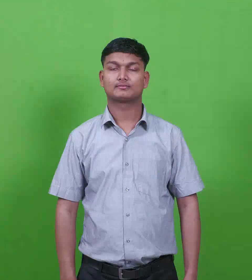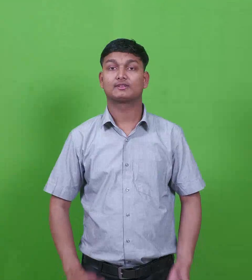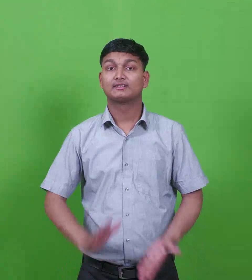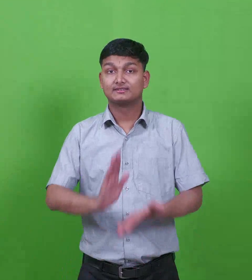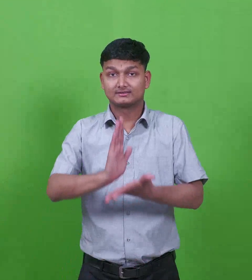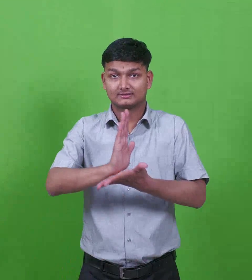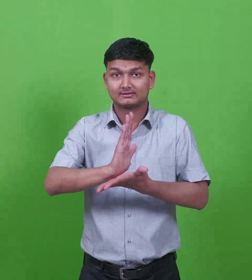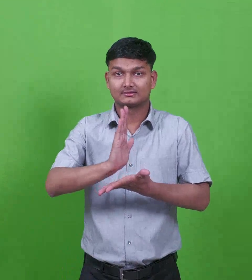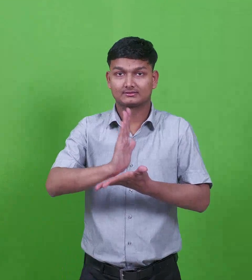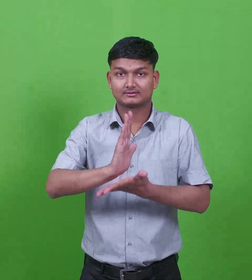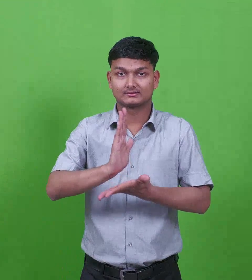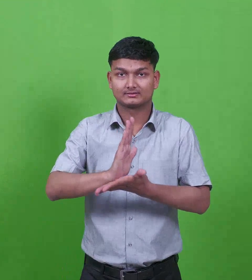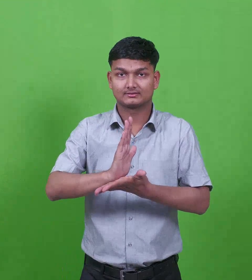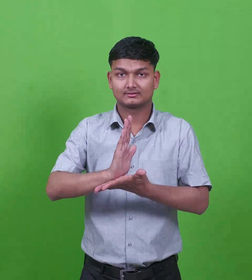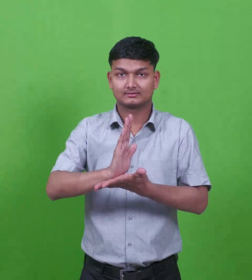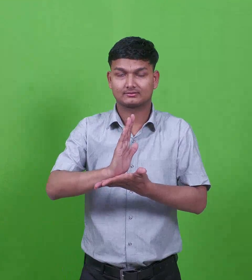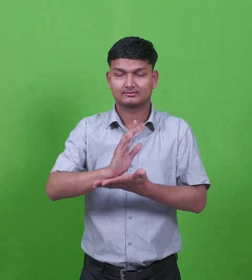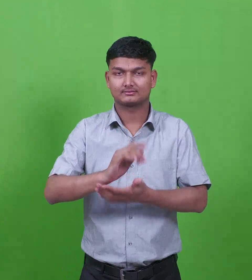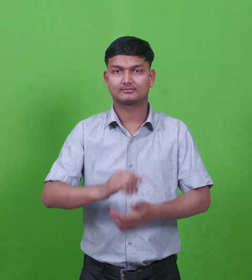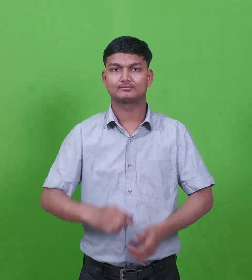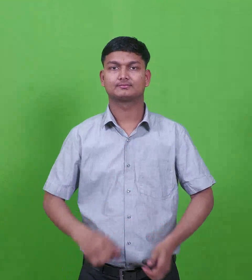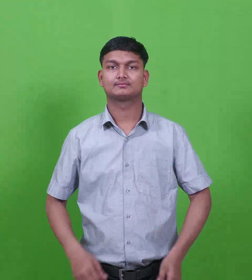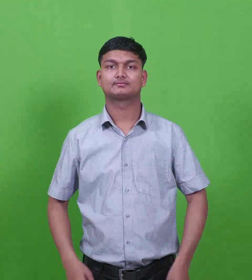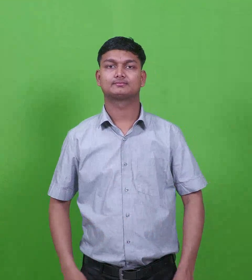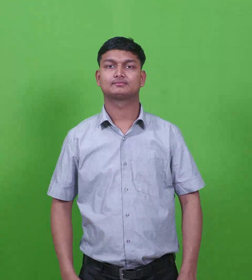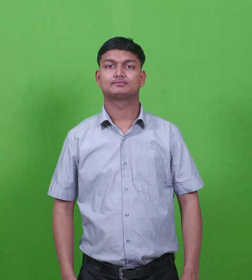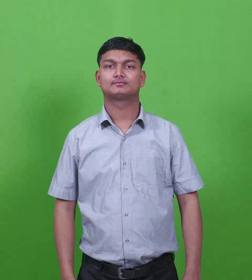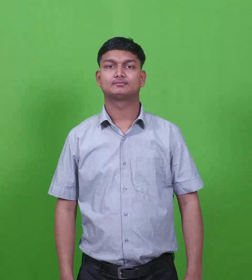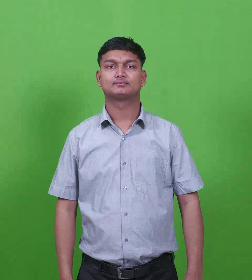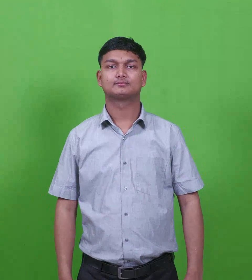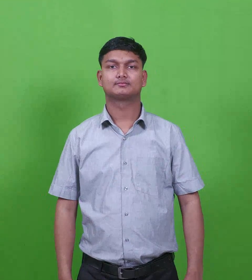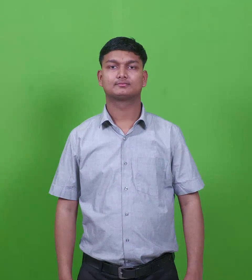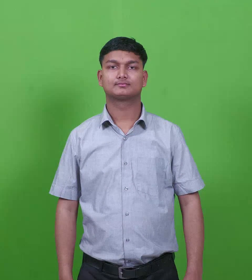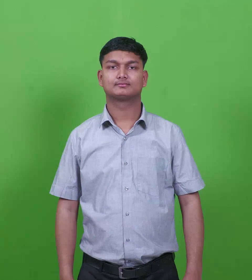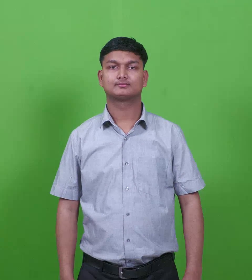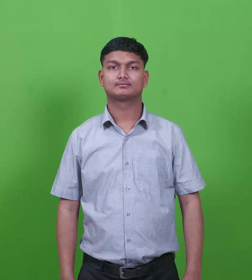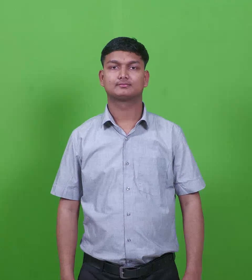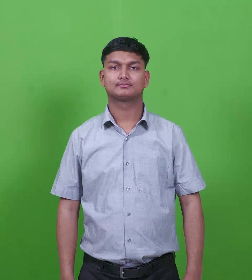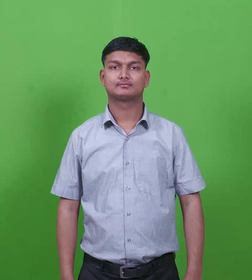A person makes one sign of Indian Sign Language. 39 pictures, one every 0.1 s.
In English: beersheba
